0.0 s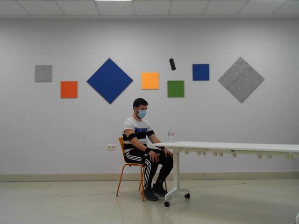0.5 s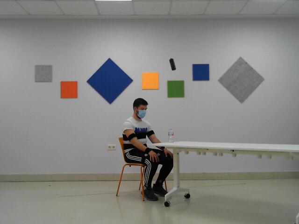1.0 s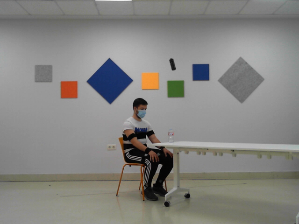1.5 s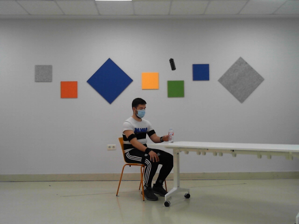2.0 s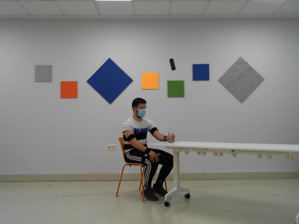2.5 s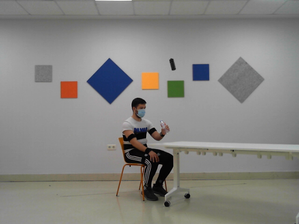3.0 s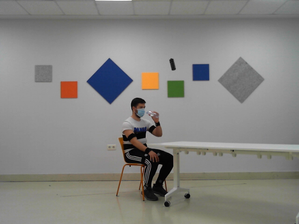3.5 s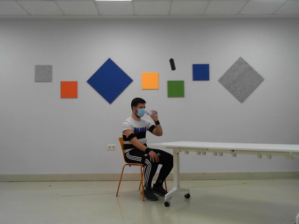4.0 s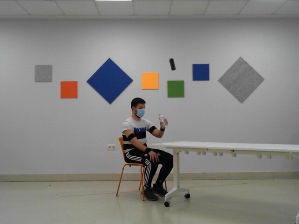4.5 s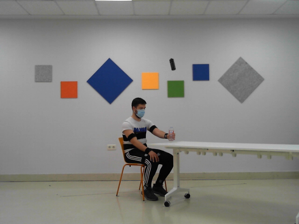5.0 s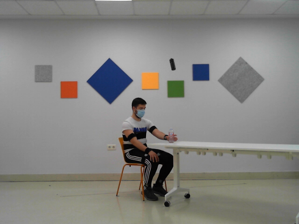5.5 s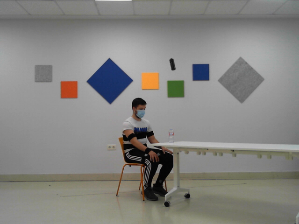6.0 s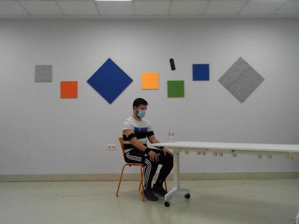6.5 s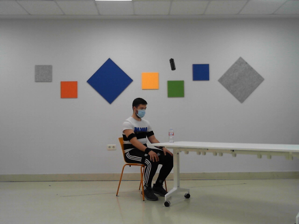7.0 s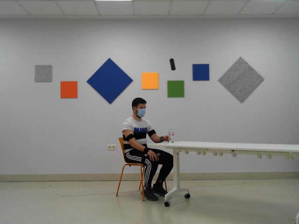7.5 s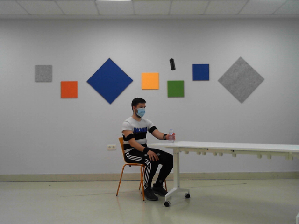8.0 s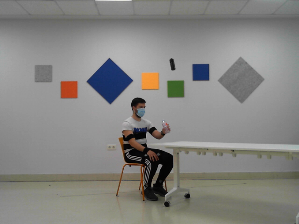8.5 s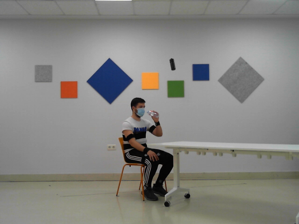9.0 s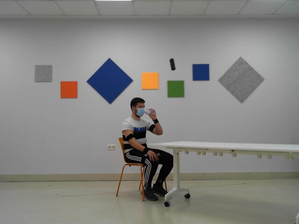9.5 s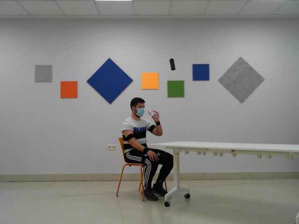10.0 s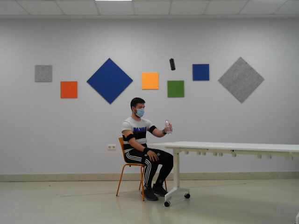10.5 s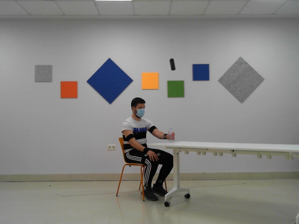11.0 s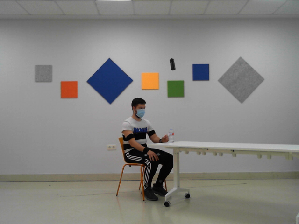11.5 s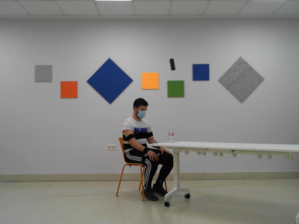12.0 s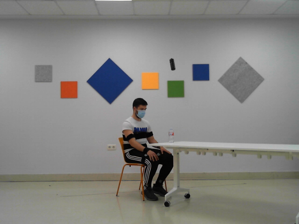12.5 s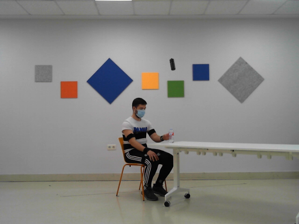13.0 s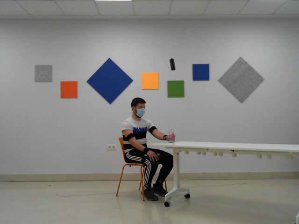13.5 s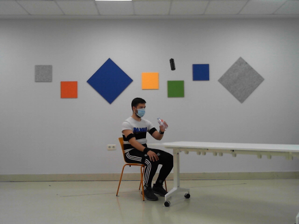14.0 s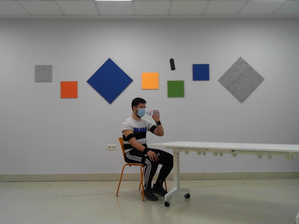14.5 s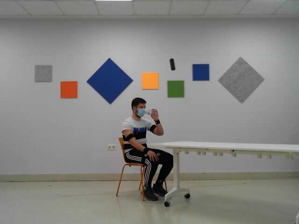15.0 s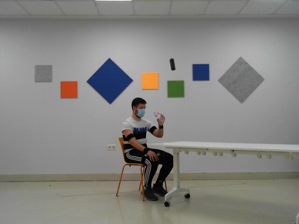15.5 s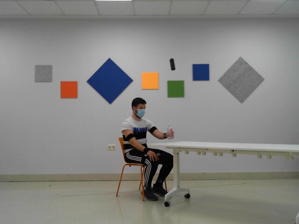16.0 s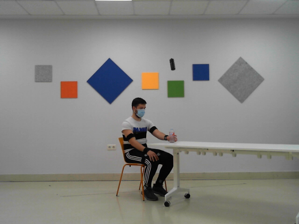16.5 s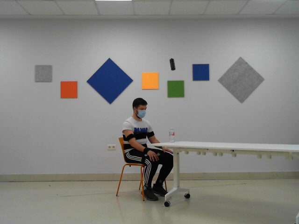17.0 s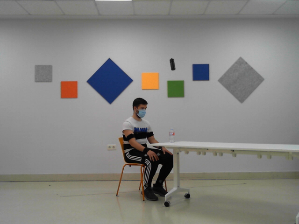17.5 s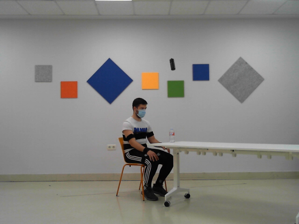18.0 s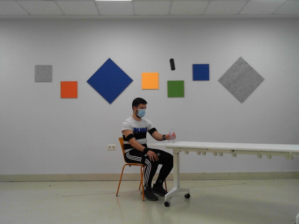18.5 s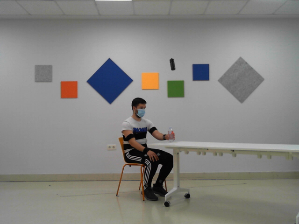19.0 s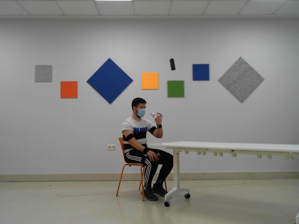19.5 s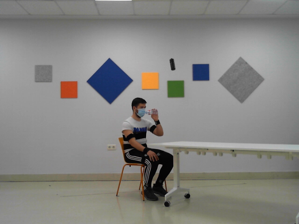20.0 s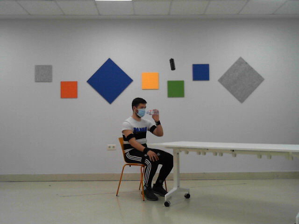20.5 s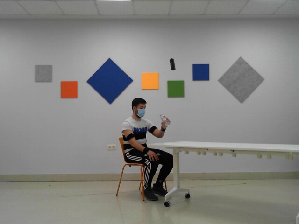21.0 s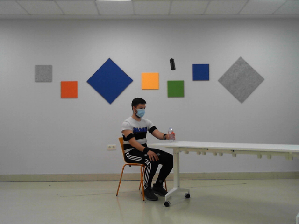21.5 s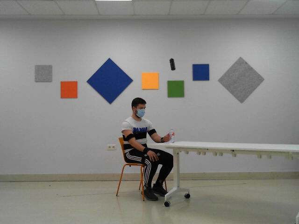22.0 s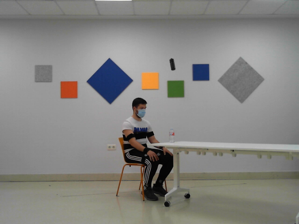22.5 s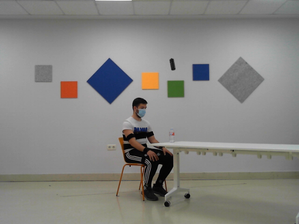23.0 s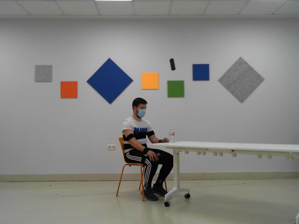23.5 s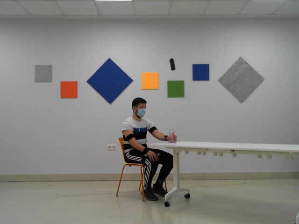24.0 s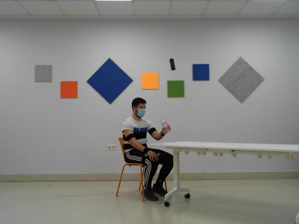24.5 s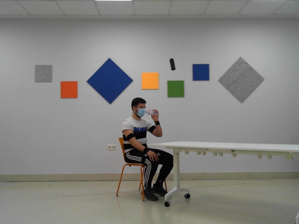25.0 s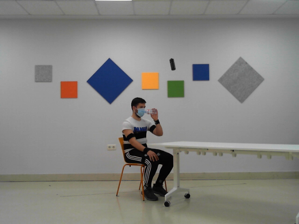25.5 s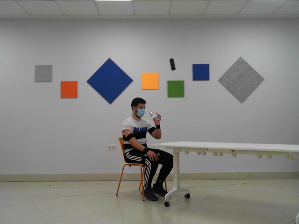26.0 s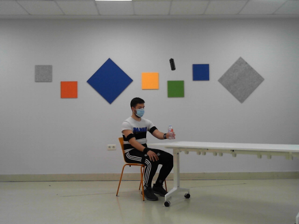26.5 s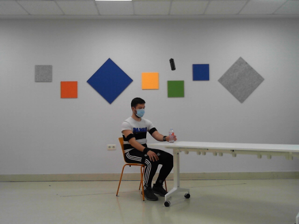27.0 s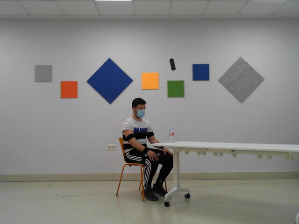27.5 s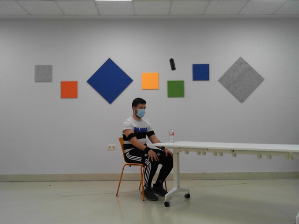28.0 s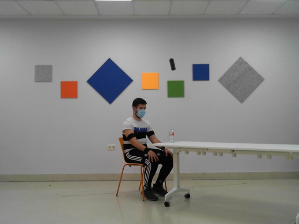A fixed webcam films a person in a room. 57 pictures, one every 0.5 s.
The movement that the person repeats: Drink from a bottle, left hand.
